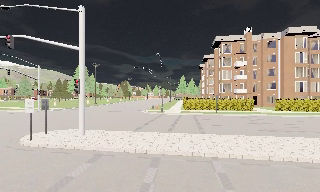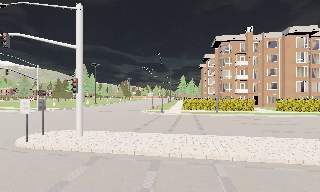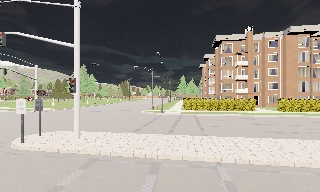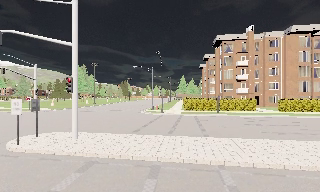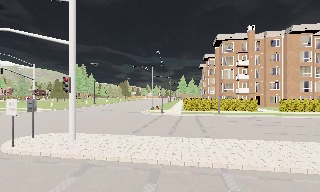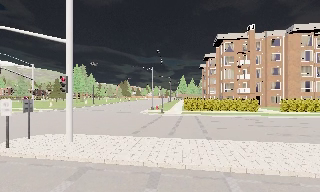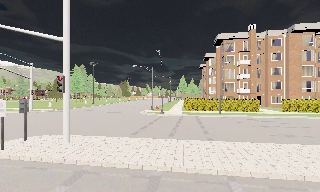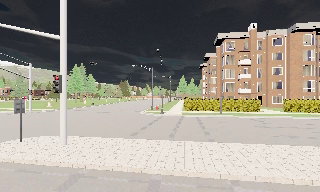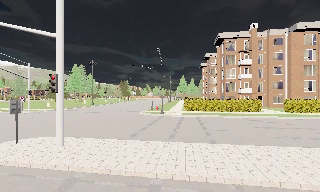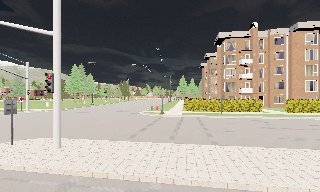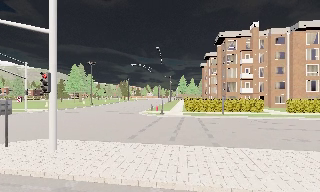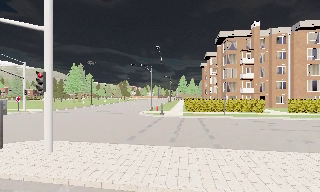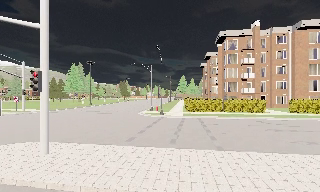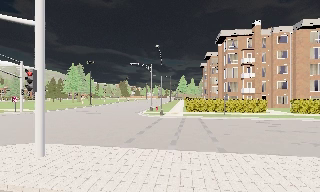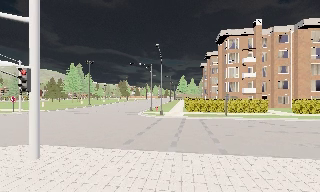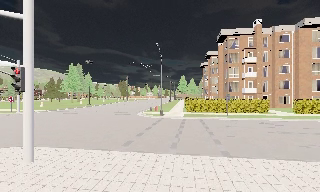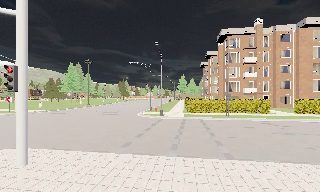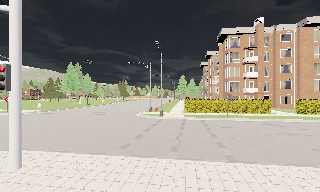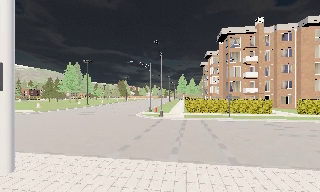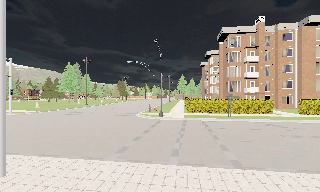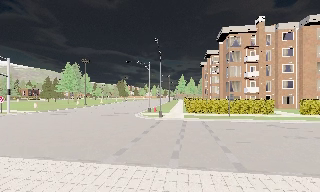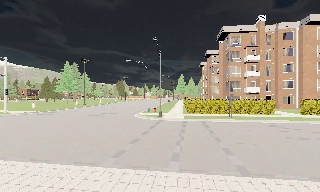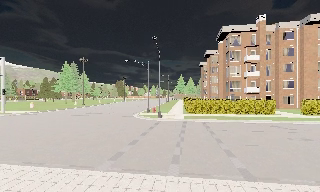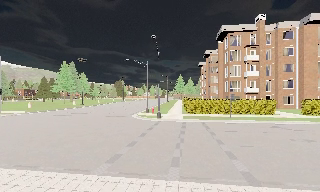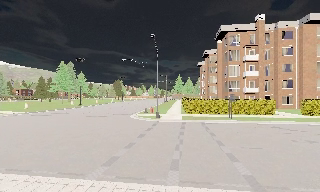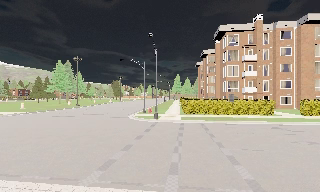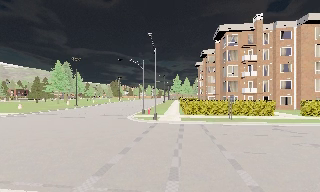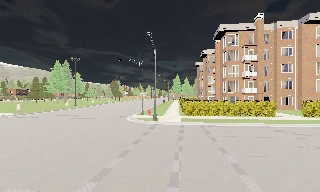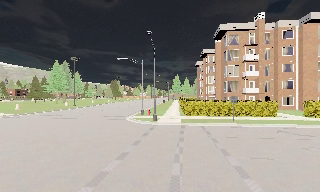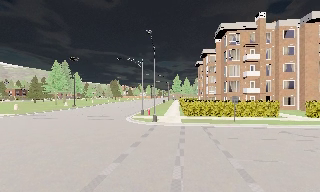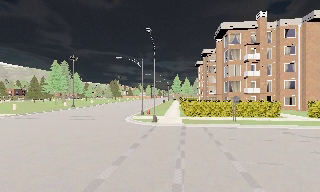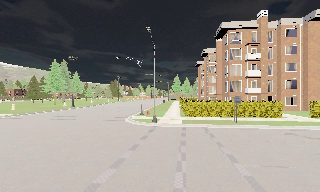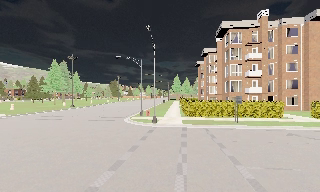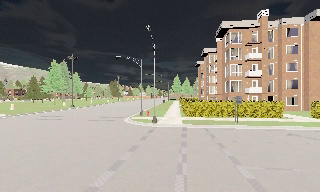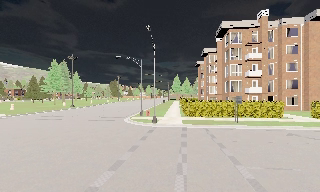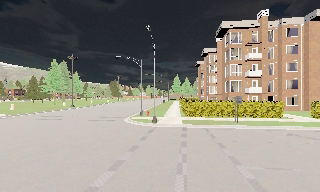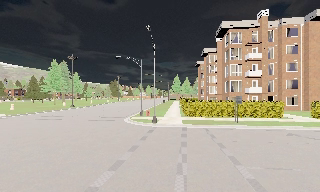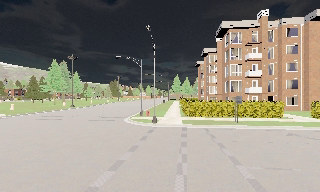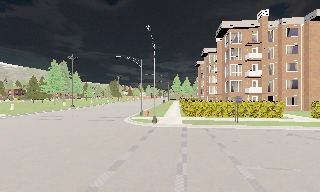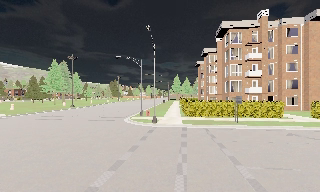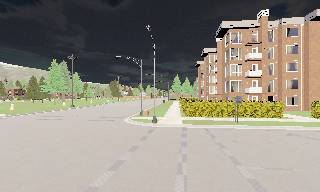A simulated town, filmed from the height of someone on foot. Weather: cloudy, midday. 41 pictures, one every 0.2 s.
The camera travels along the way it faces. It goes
forward.
0.0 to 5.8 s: The camera travels forward, about 7 m, so what stands in front looms larger.
5.8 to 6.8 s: The camera travels forward, about 0.5 m, so what stands in front looms larger. It loses speed.
6.8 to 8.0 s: The camera keeps its place and its aim.
The film runs forward here.
